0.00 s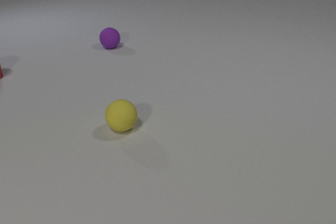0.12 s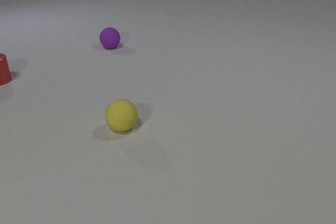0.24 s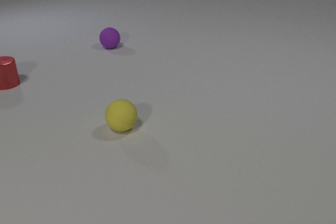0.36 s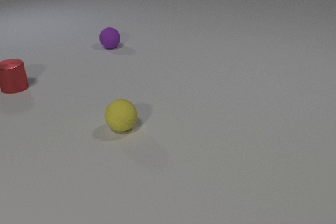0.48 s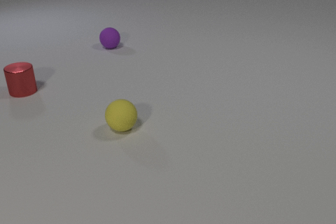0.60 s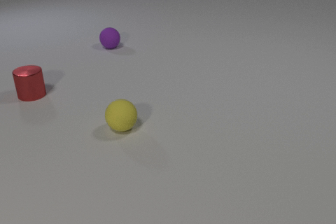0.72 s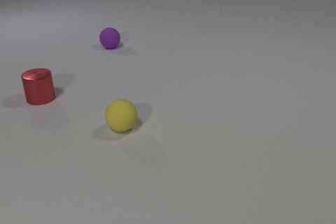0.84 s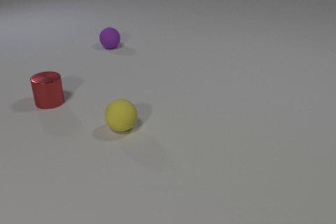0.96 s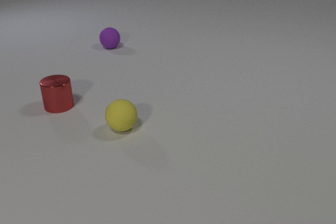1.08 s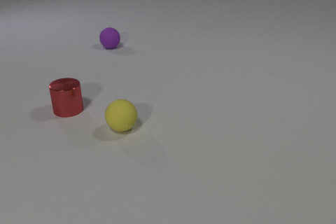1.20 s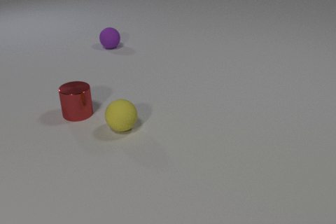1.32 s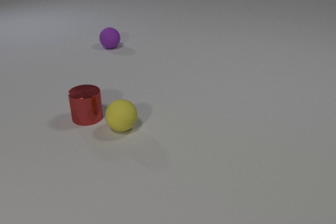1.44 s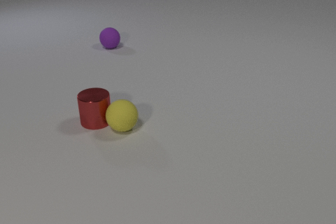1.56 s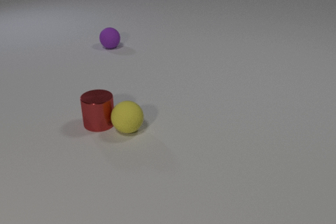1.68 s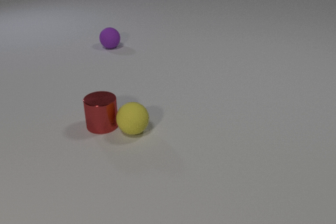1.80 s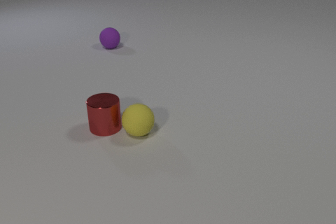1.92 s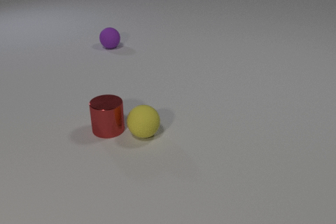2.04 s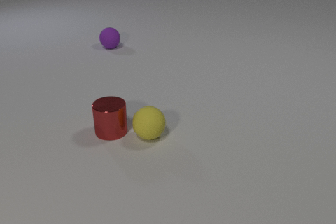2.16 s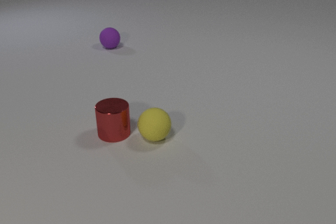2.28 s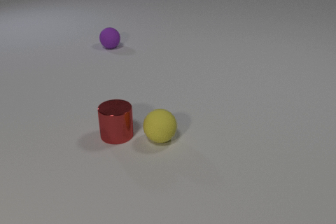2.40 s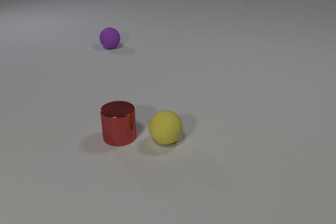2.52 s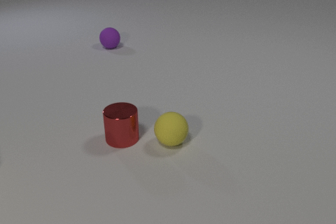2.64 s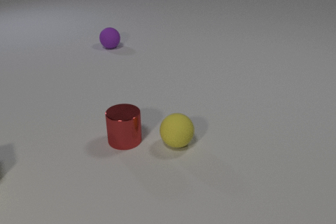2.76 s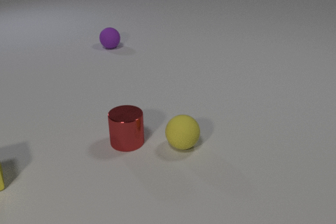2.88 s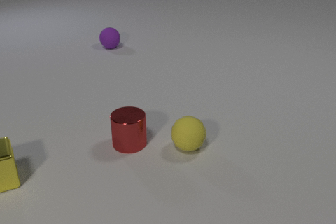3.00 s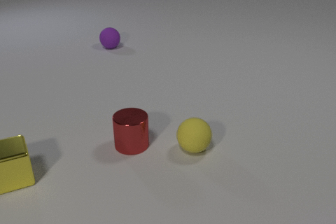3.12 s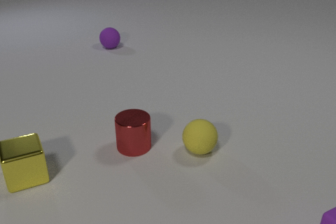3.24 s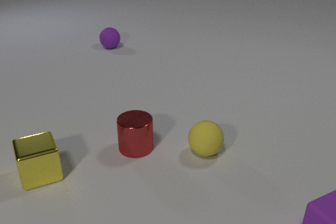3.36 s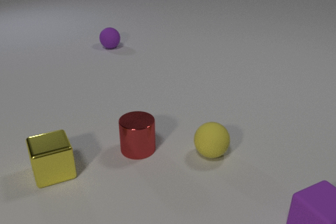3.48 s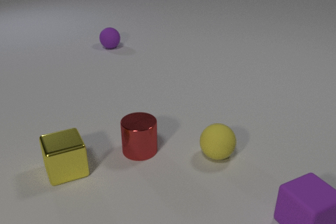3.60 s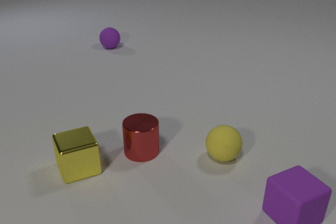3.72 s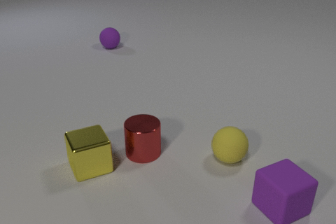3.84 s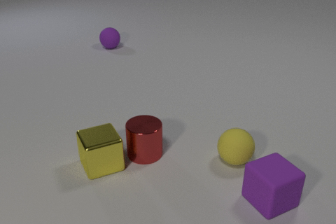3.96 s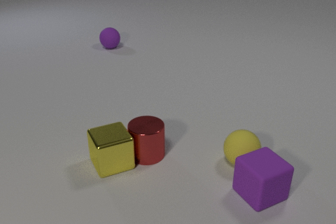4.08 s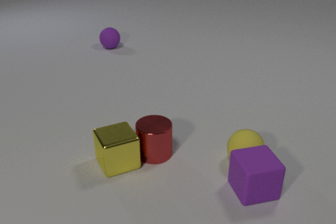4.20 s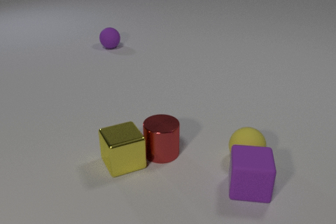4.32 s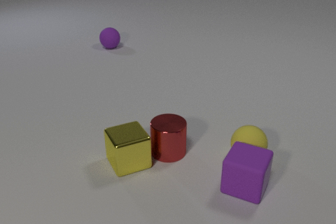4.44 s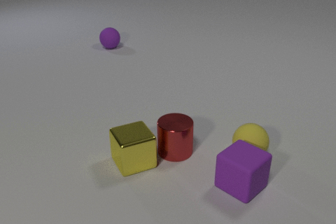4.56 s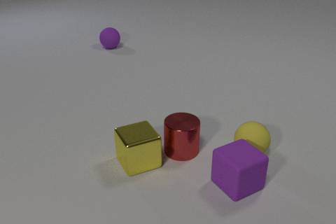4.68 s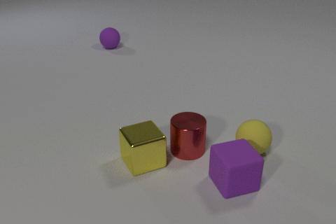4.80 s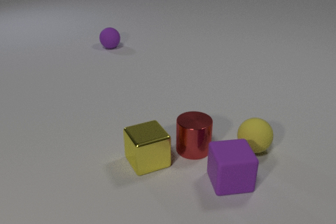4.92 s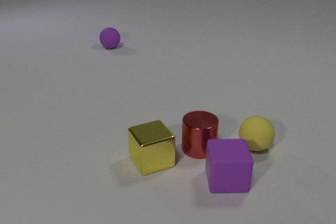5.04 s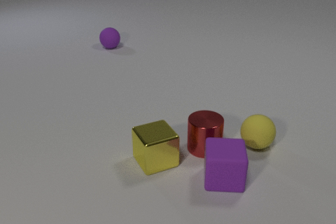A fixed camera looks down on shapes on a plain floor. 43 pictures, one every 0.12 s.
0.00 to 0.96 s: The red metal cylinder slides toward the camera and to the right.
0.96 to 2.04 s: The red metal cylinder slides toward the camera and to the right. The yellow rubber sphere rolls to the right and toward the camera. The red metal cylinder and the yellow rubber sphere collide.
2.04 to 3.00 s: The red metal cylinder slides toward the camera and to the right. The yellow rubber sphere rolls to the right and toward the camera. The yellow metal cube comes in at the left edge, slides to the right.
3.00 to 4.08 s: The red metal cylinder slides to the right and toward the camera. The yellow rubber sphere rolls to the right. The yellow metal cube slides to the right. The purple rubber cube comes in at the right edge, slides to the left and away from the camera. The red metal cylinder and the yellow metal cube collide. The yellow rubber sphere and the purple rubber cube collide.
4.08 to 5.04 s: The red metal cylinder slides to the right. The yellow rubber sphere rolls away from the camera. The yellow metal cube slides to the right. The purple rubber cube slides to the left, spins clockwise seen from above by about 105 degrees, its near face sliding to the left.
What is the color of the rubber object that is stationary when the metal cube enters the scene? purple.
How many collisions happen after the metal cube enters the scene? 2.
How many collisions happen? 3.
